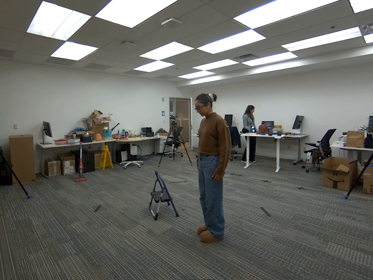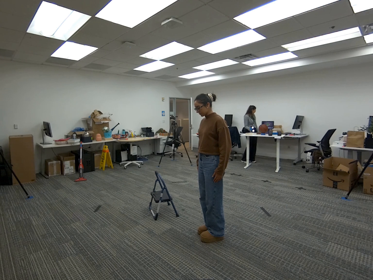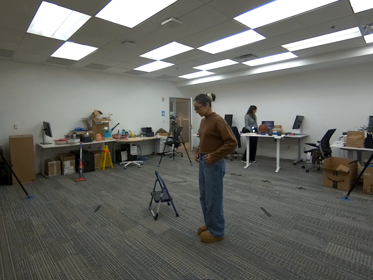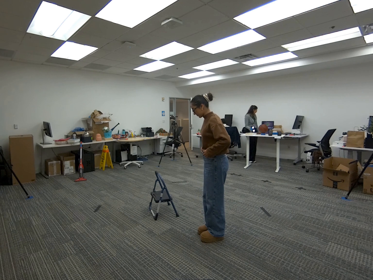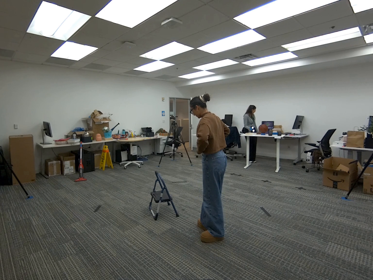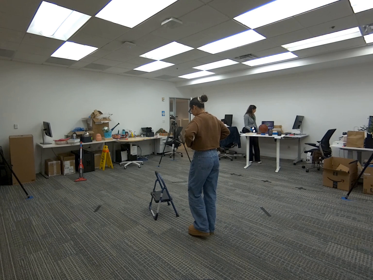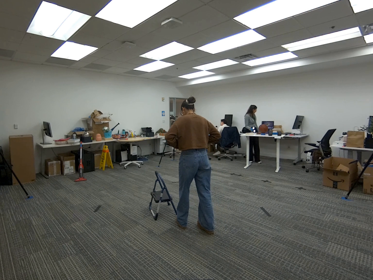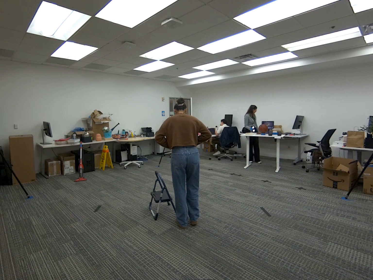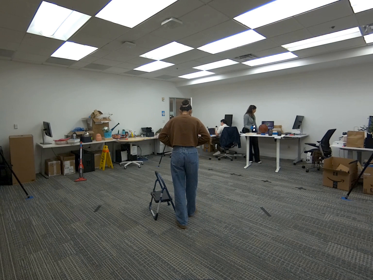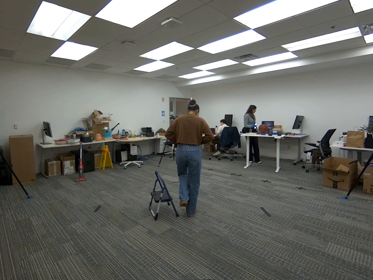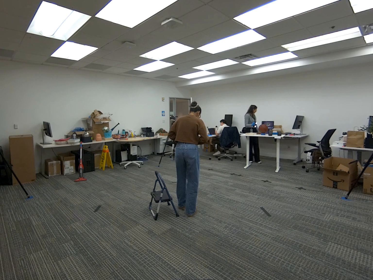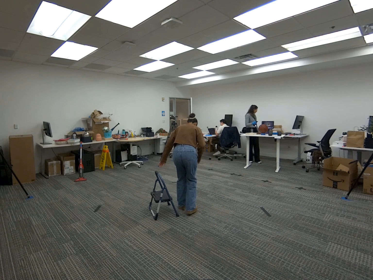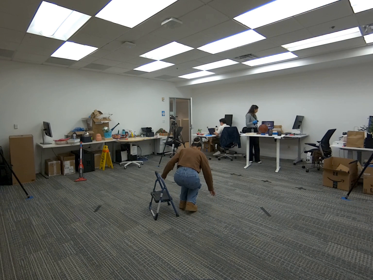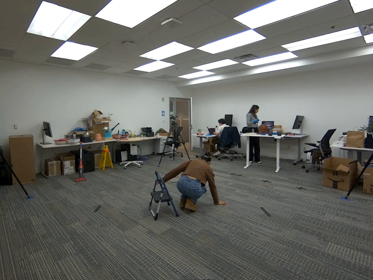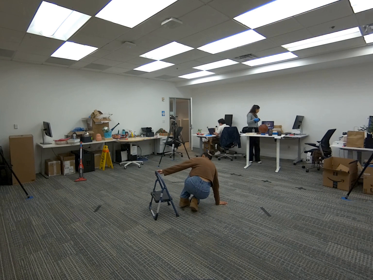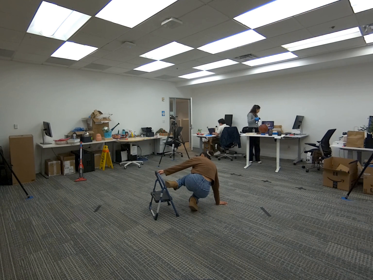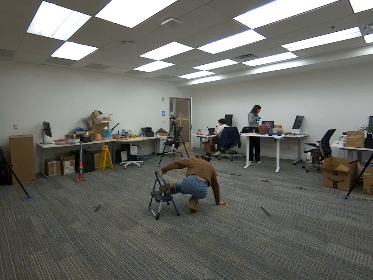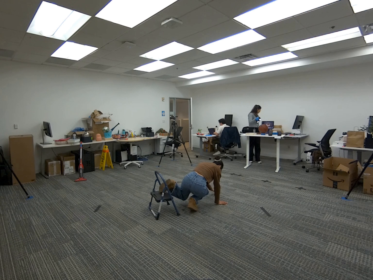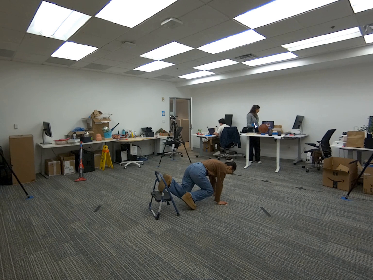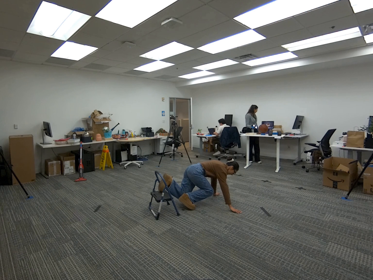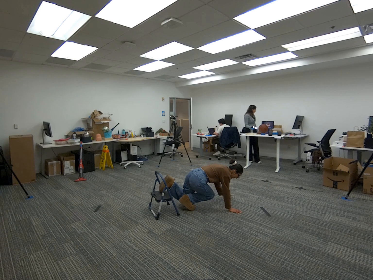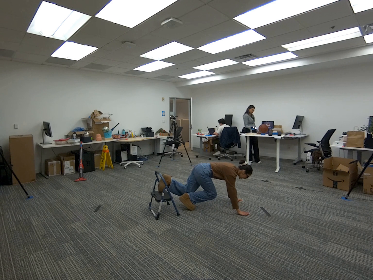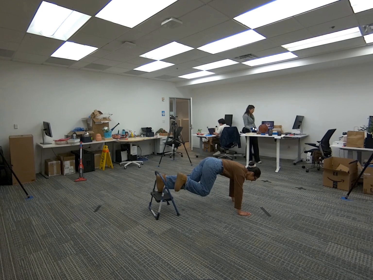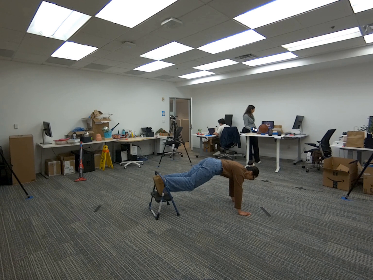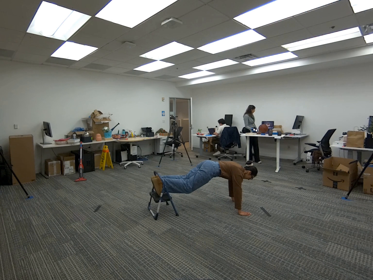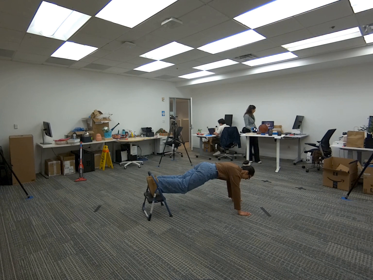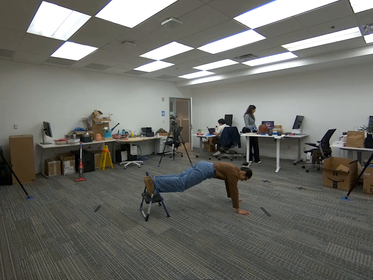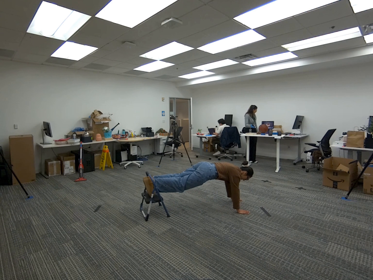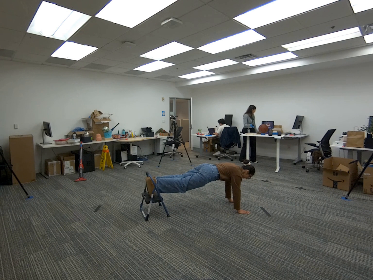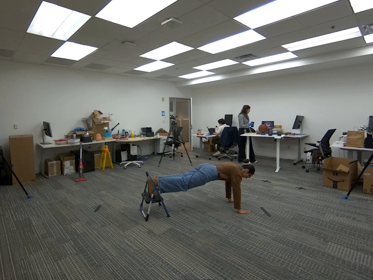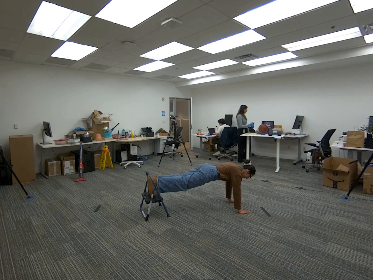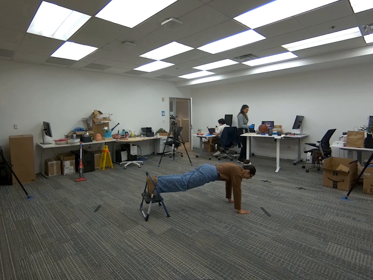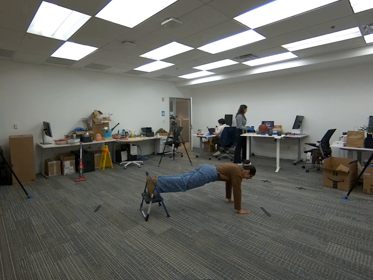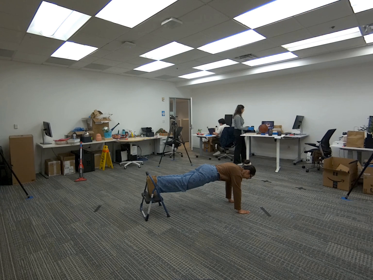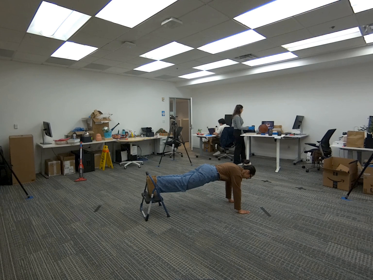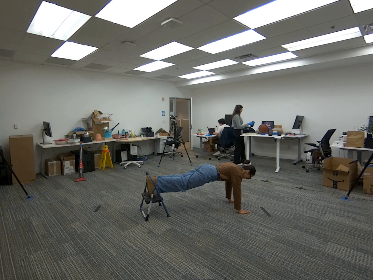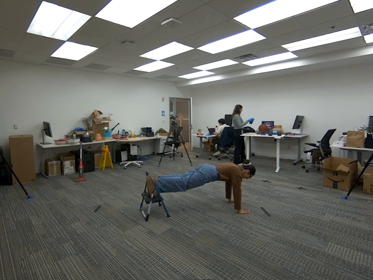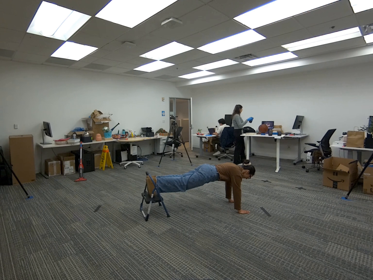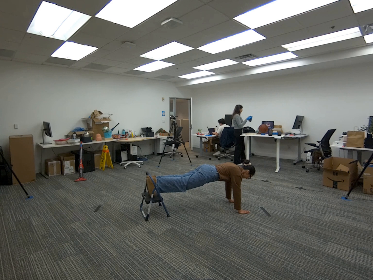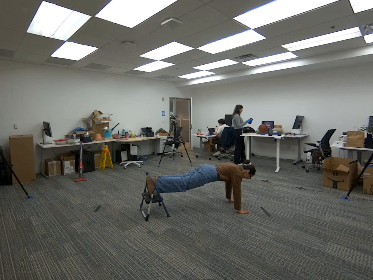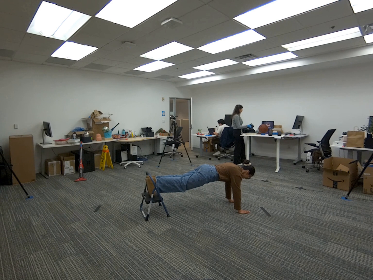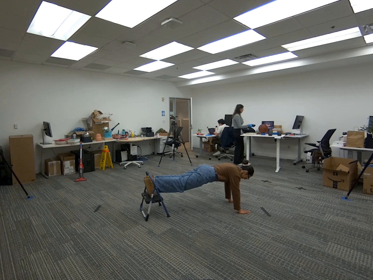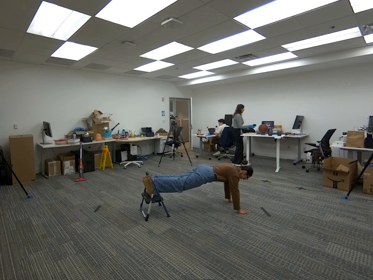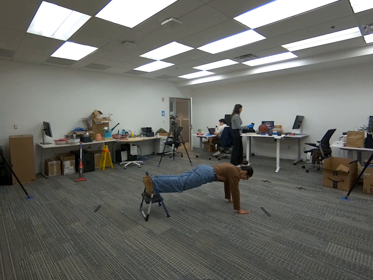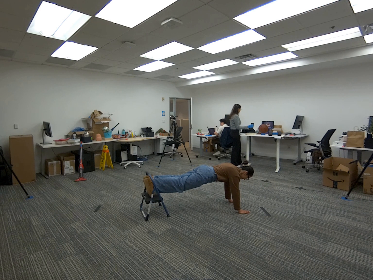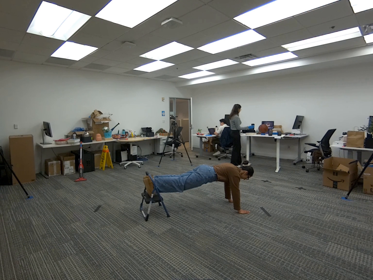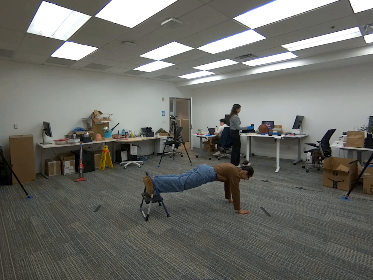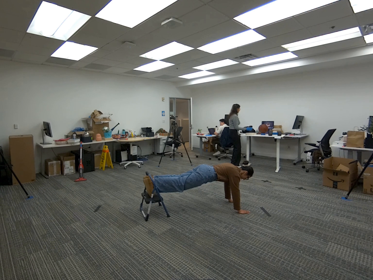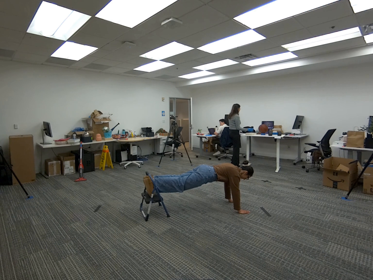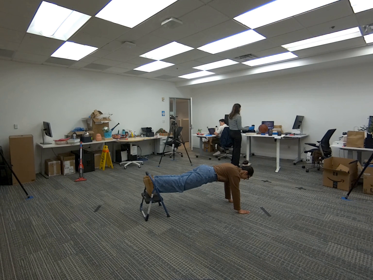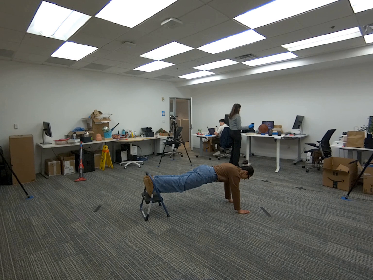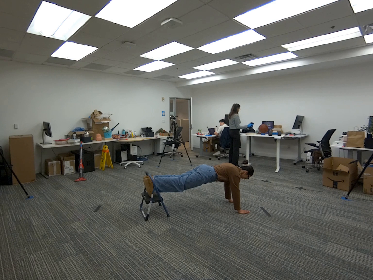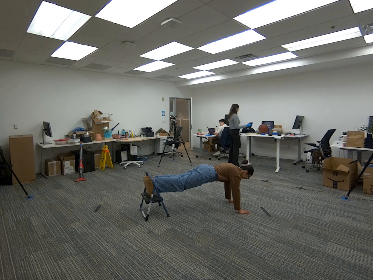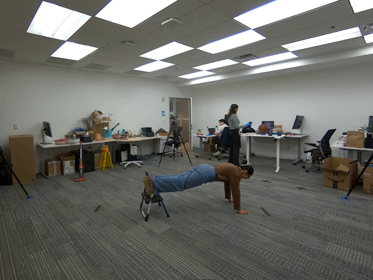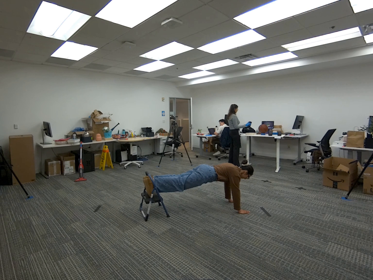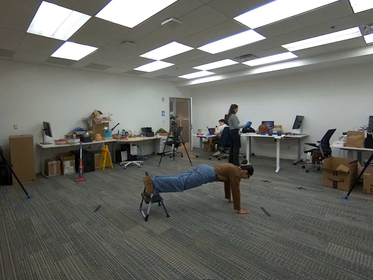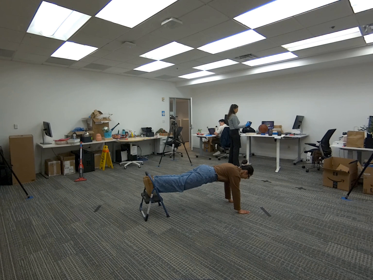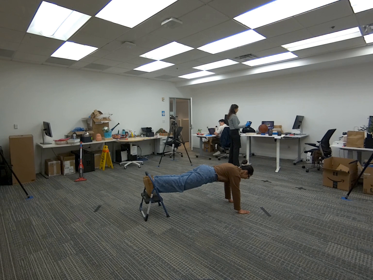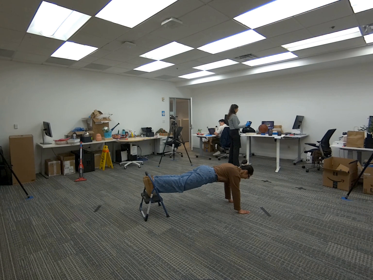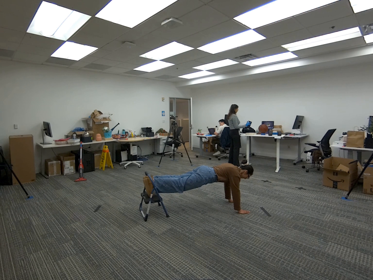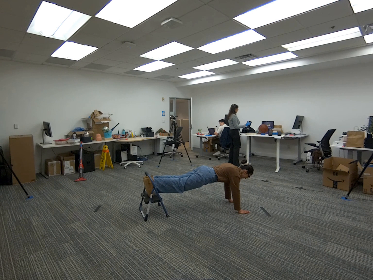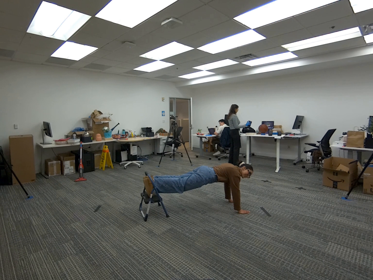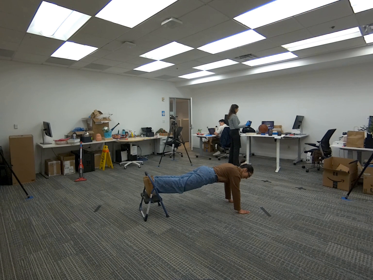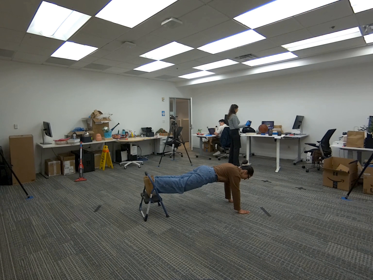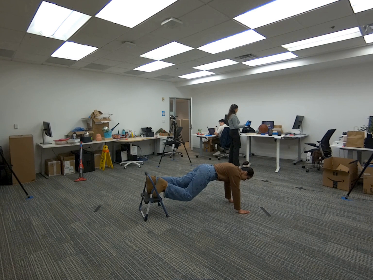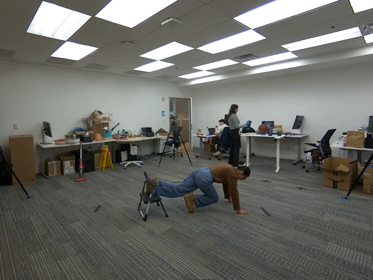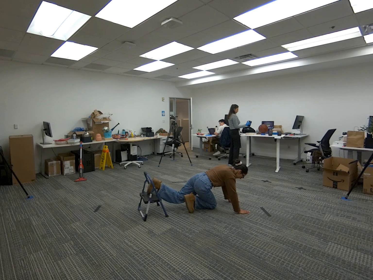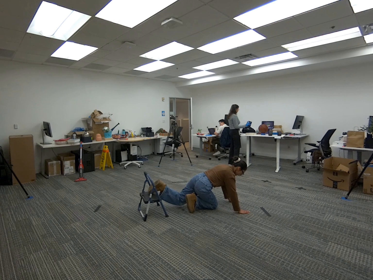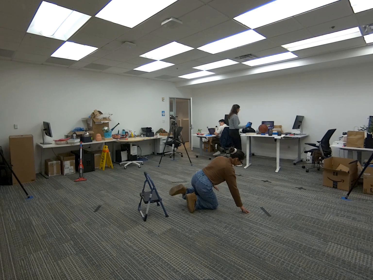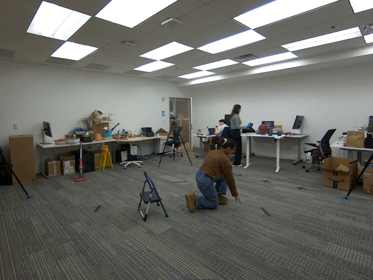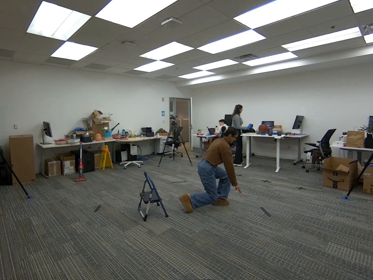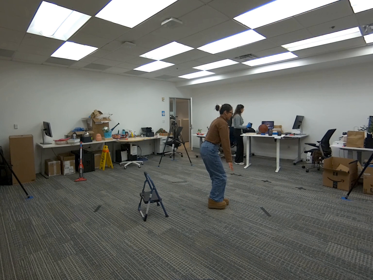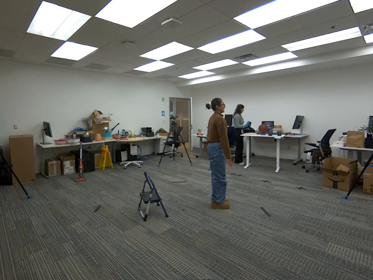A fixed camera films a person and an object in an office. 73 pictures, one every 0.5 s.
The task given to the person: Walk over to the step ladder and hold onto the step ladder as you proceed to do a plank. Hold the plank for ~10 sec.
